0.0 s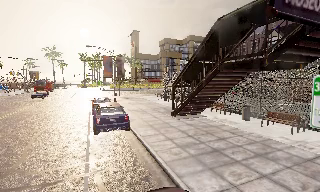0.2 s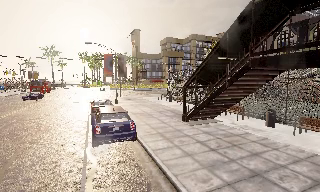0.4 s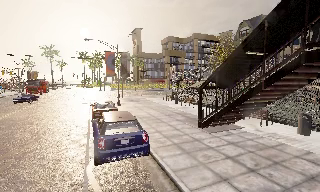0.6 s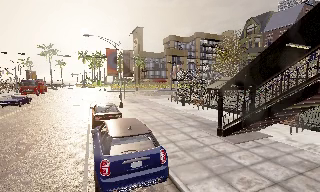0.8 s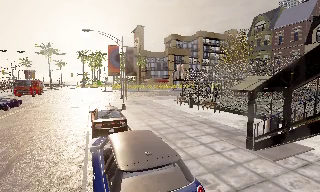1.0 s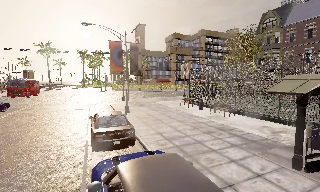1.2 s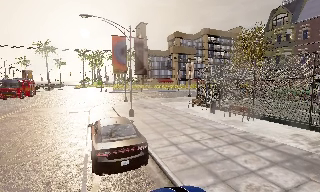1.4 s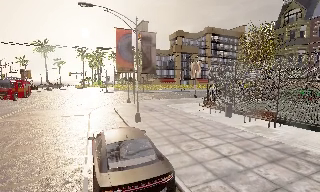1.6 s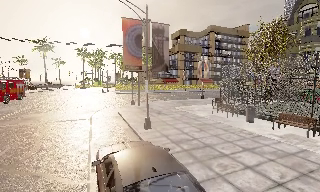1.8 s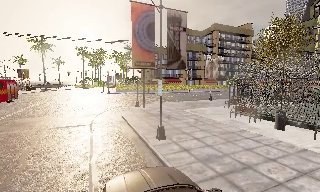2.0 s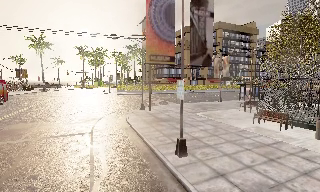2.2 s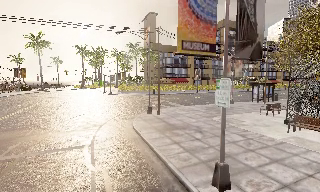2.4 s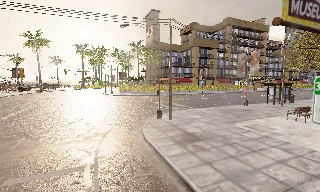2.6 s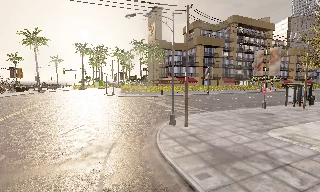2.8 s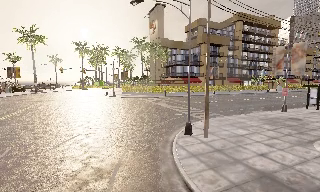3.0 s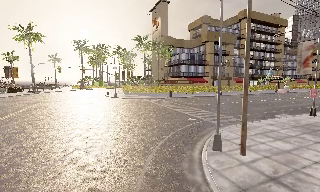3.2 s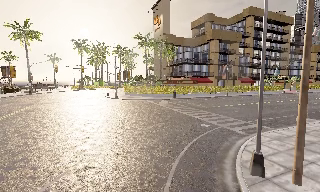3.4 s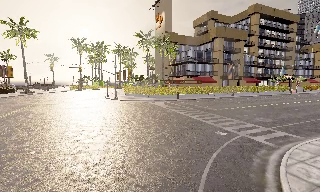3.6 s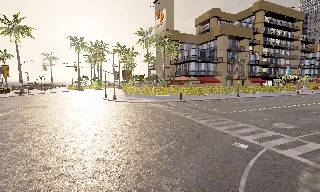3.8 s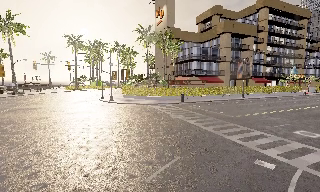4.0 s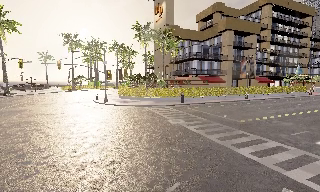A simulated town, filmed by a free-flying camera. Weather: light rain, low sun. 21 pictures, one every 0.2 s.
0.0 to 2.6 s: The camera travels forward and to its left, about 25 m, so what stands in front looms larger.
2.6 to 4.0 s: The camera travels forward, about 13 m, so what stands in front looms larger.
The film runs forward here.
